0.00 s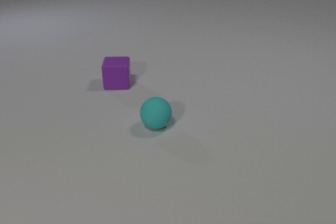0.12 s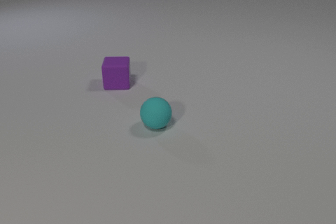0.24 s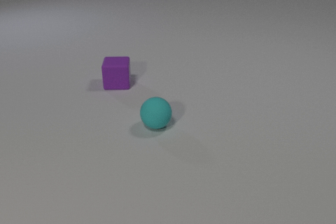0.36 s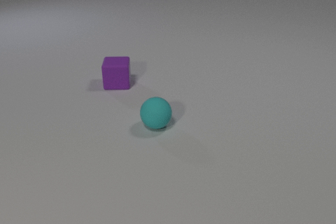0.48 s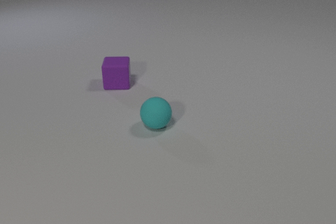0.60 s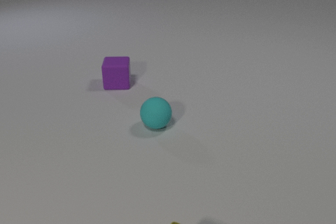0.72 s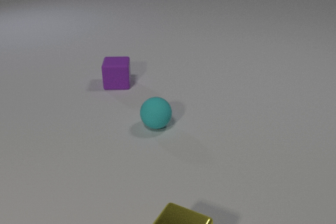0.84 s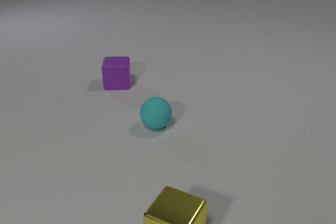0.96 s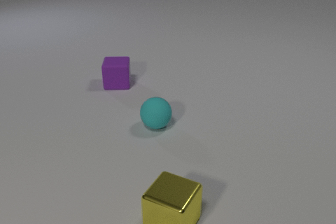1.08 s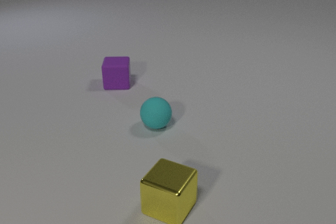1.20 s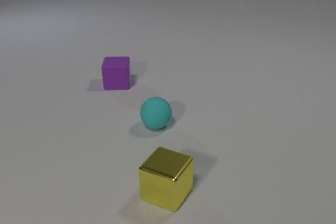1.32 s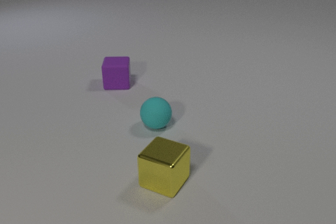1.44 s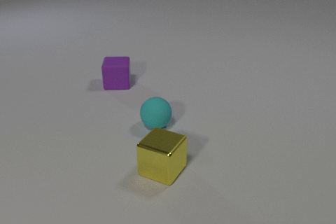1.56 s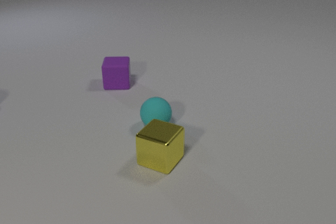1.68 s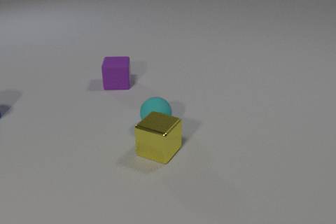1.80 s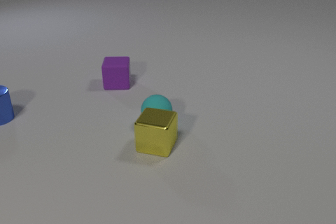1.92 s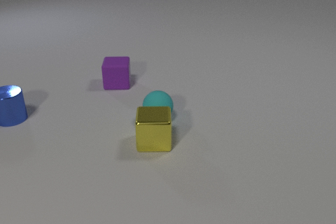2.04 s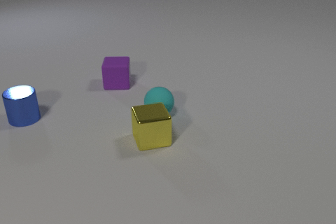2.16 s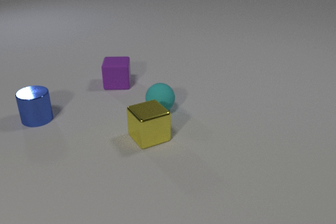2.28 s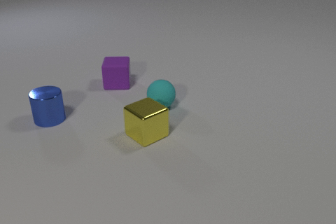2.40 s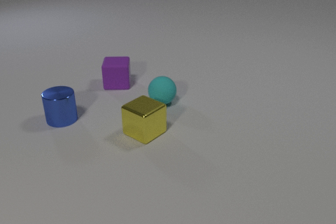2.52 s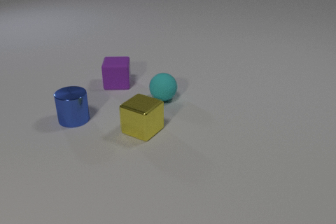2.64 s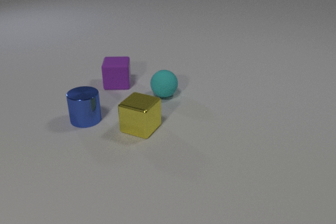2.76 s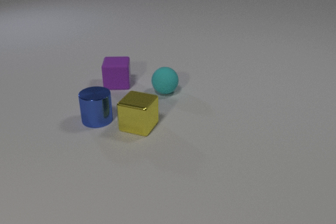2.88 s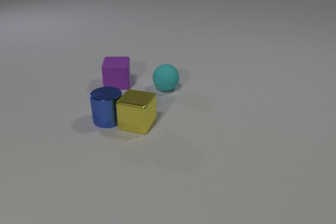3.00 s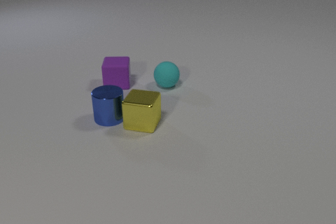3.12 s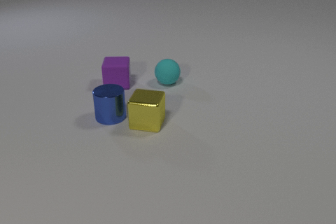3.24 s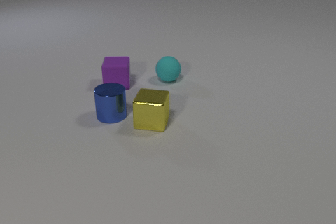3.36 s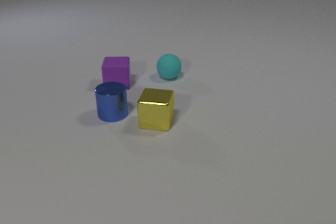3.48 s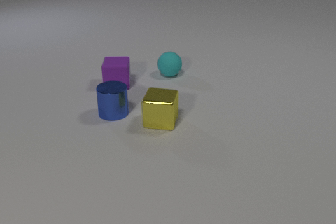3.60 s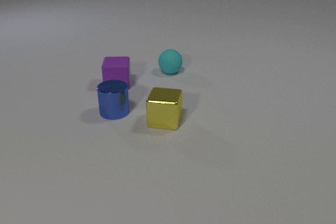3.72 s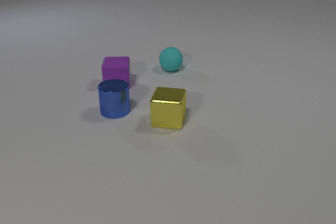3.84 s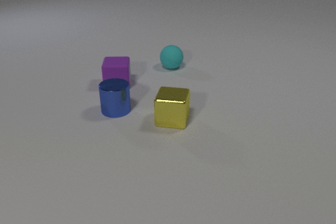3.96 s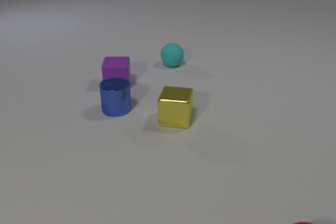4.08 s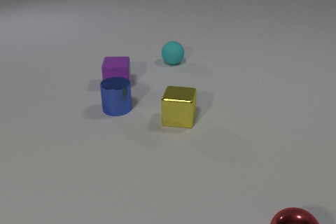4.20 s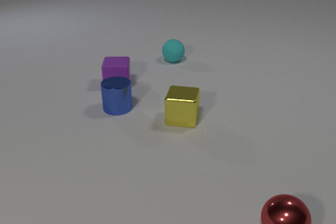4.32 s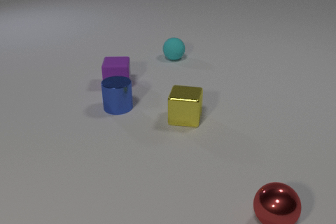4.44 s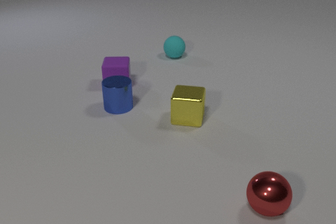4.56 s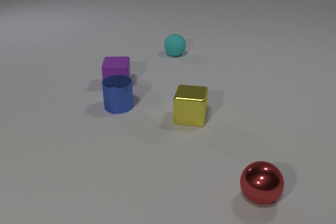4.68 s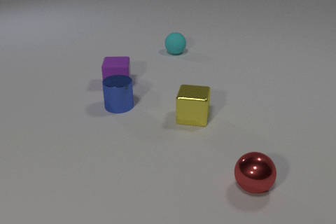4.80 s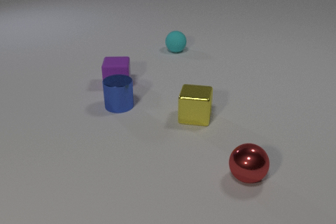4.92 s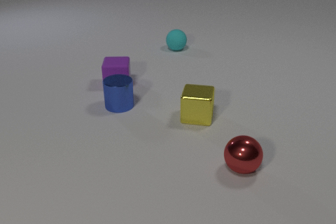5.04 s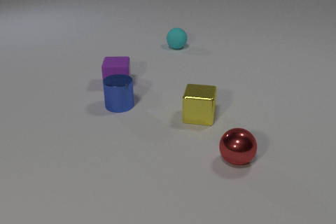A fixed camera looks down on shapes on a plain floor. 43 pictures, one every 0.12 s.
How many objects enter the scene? 3.
How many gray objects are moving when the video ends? 0.
How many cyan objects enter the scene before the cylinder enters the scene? 0.
0.00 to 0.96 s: The yellow metal cube comes in at the bottom edge, slides away from the camera.
0.96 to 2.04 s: The yellow metal cube slides away from the camera, spins counterclockwise seen from above by about 45 degrees, its near face sliding to the right. The cyan rubber sphere rolls away from the camera. The blue metal cylinder comes in at the left edge, slides to the right and toward the camera. The yellow metal cube and the cyan rubber sphere collide.
2.04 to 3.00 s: The yellow metal cube slides away from the camera, spins counterclockwise seen from above by about 60 degrees, its near face sliding to the right. The cyan rubber sphere rolls away from the camera. The blue metal cylinder slides to the right. The yellow metal cube and the blue metal cylinder collide.
3.00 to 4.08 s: The yellow metal cube slides to the right. The cyan rubber sphere rolls away from the camera. The blue metal cylinder slides away from the camera and to the right. The red metal sphere comes in at the bottom edge, rolls away from the camera and to the left.
4.08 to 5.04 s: The yellow metal cube slides to the right. The cyan rubber sphere rolls away from the camera. The blue metal cylinder slides away from the camera. The red metal sphere rolls away from the camera and to the left.
